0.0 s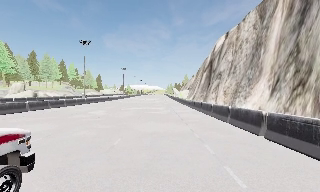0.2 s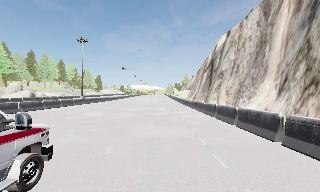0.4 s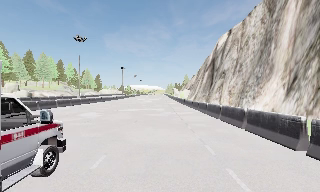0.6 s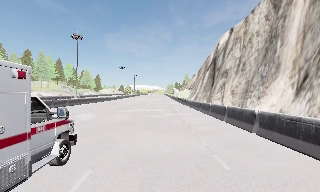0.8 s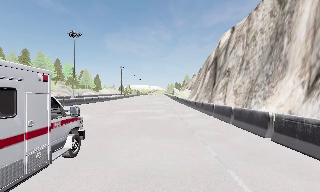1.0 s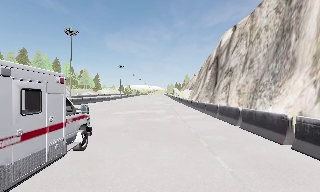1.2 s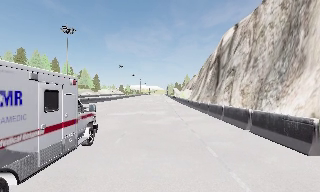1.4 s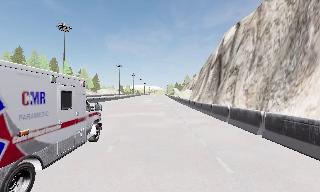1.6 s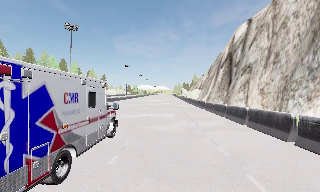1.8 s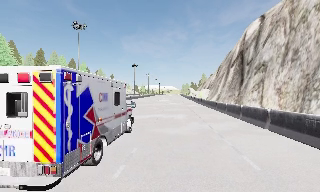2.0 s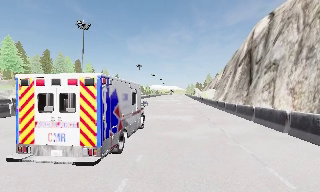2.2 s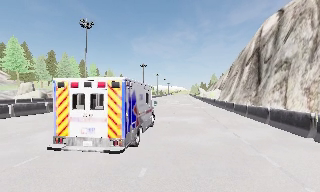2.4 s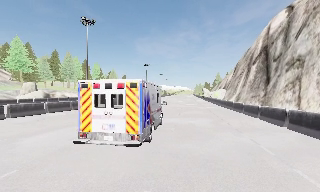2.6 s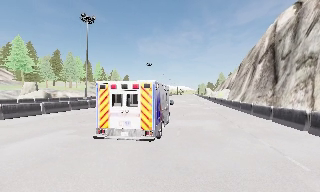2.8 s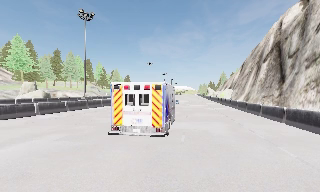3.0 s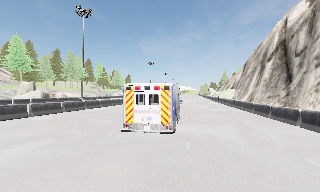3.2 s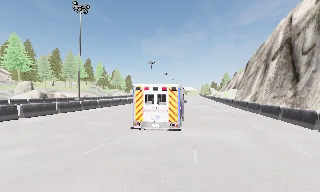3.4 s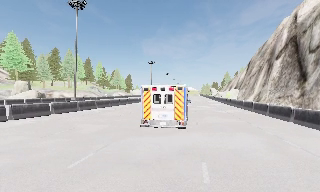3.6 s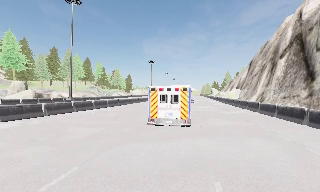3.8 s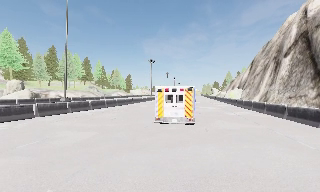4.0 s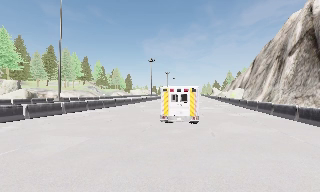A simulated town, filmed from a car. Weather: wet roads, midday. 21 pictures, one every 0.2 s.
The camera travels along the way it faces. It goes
forward.
0.0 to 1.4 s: The camera travels forward, about 7 m, so what stands in front looms larger.
1.4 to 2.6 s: The camera swings to its left by about 10 degrees, and the scene slides to the right. It travels forward, about 5 m, so what stands in front looms larger.
2.6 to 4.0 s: The camera travels forward, about 7 m, so what stands in front looms larger.
The film runs forward here.
